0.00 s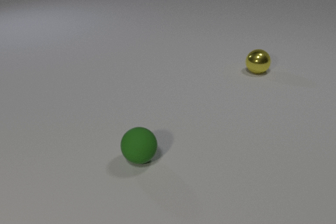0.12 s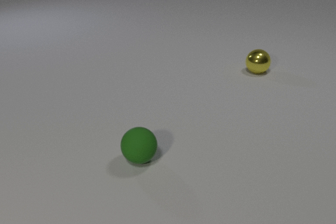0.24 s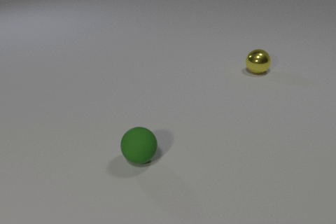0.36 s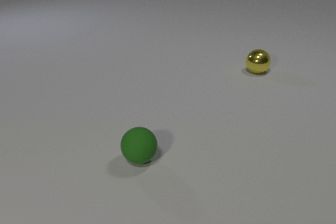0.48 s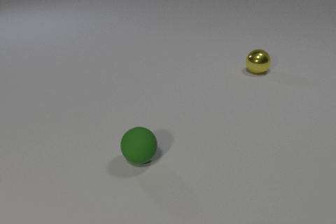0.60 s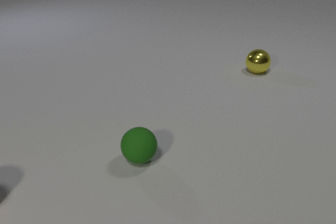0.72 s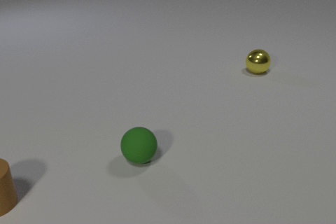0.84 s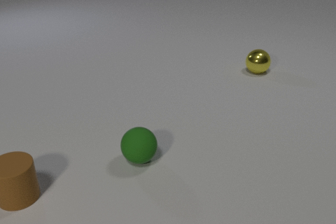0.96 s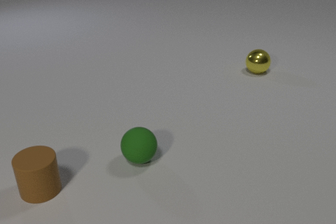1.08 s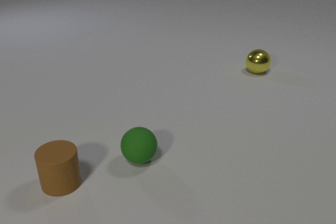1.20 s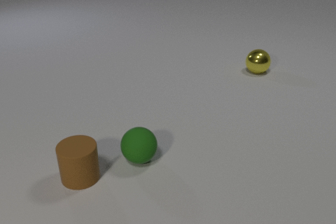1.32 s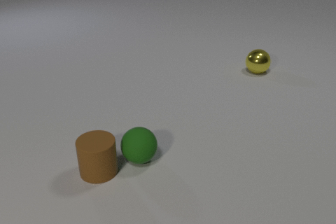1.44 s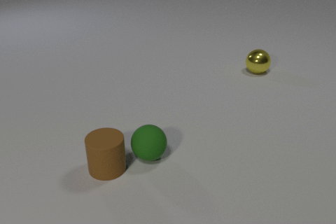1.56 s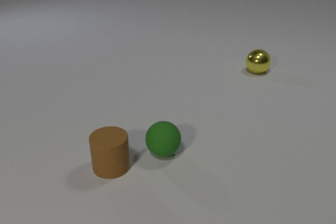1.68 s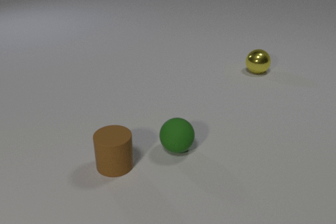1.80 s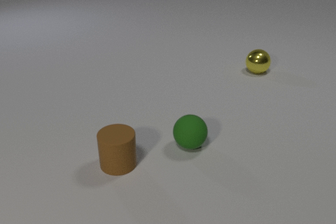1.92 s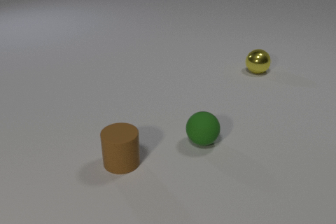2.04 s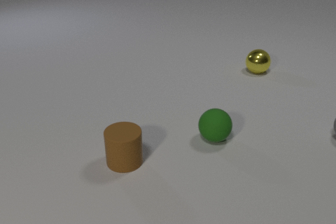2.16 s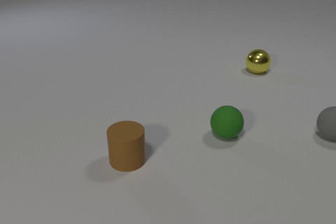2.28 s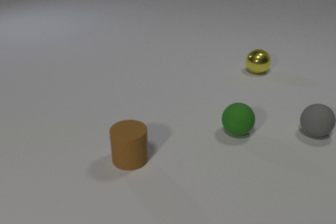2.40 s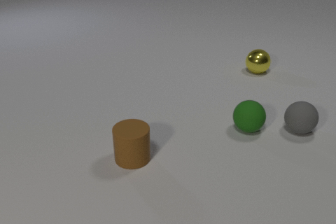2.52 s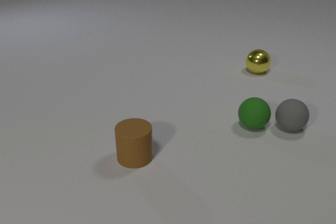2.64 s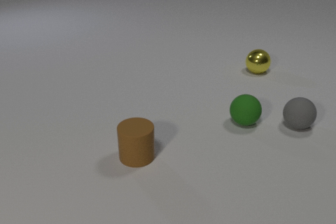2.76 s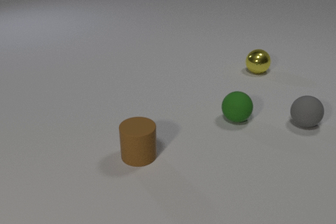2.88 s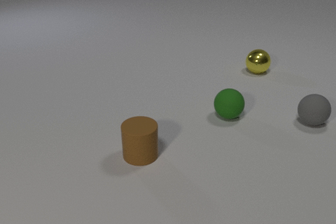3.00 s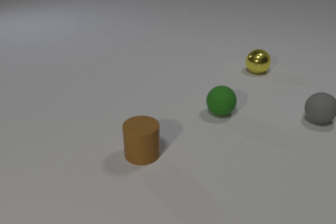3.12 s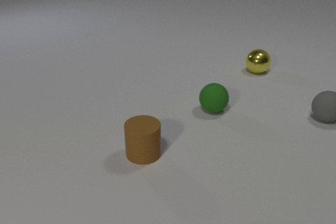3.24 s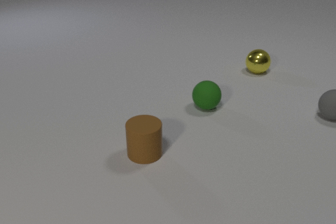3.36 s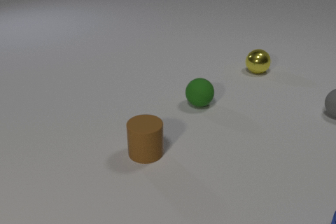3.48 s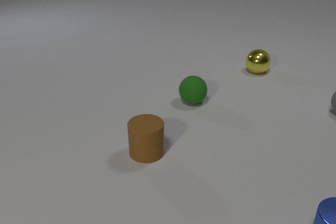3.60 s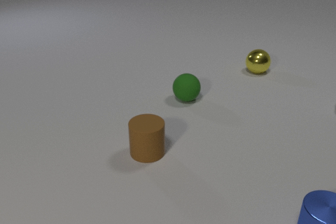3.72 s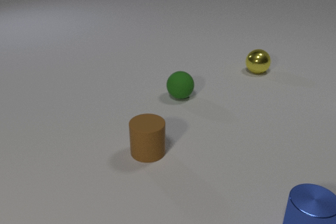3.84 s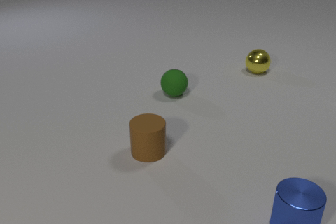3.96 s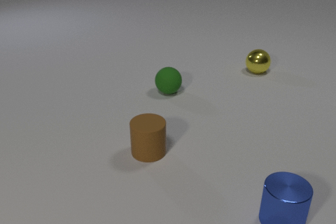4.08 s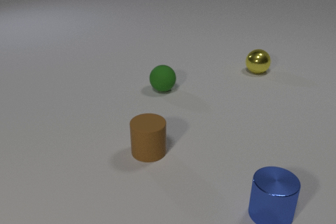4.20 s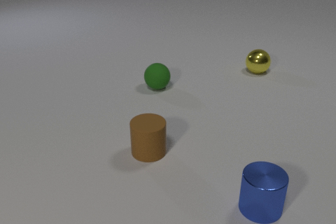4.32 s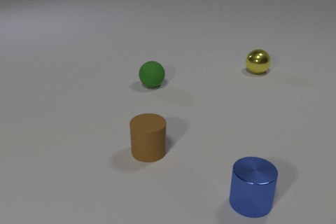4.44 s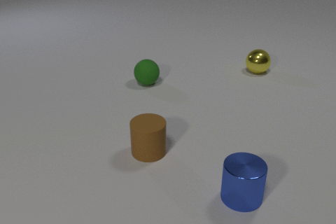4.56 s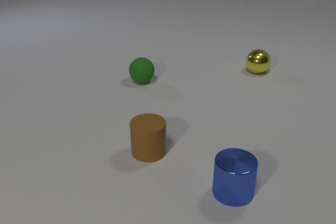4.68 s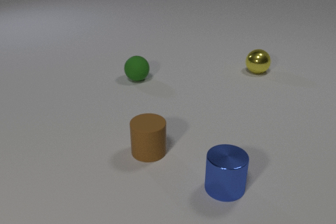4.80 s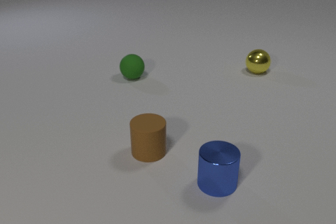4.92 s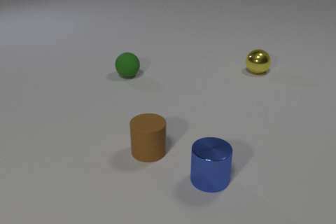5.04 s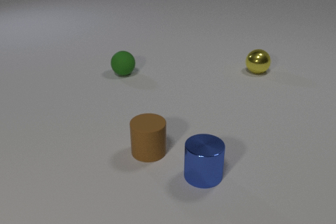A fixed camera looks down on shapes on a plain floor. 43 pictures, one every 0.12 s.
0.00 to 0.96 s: The brown rubber cylinder comes in at the left edge, slides to the right.
0.96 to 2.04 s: The brown rubber cylinder slides to the right. The green rubber sphere rolls to the right and away from the camera. The brown rubber cylinder and the green rubber sphere collide.
2.04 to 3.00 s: The brown rubber cylinder slides to the right and away from the camera. The green rubber sphere rolls away from the camera. The gray rubber sphere rolls to the left and away from the camera. The green rubber sphere and the gray rubber sphere collide.
3.00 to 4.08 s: The green rubber sphere rolls to the left and away from the camera. The blue metal cylinder comes in at the bottom edge, slides to the left. The gray rubber sphere rolls away from the camera and to the right, leaves at the right edge.
4.08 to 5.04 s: The green rubber sphere rolls away from the camera and to the left. The blue metal cylinder slides to the left and away from the camera.
What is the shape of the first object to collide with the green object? cylinder.
How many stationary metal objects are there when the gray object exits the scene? 1.
What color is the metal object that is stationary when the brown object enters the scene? yellow.
